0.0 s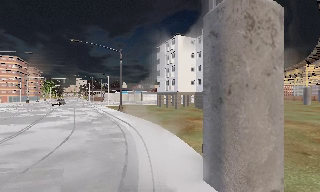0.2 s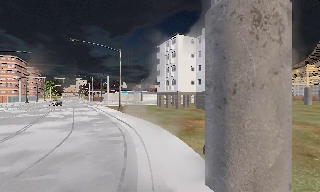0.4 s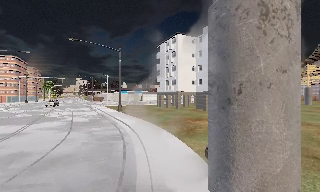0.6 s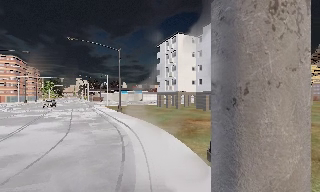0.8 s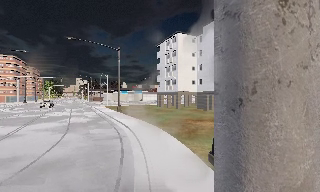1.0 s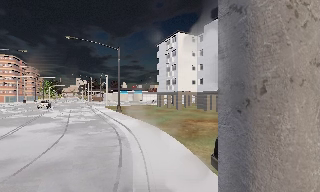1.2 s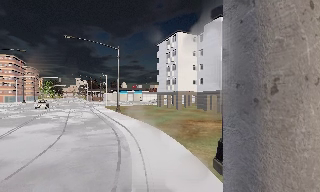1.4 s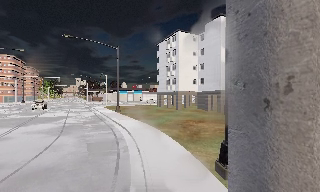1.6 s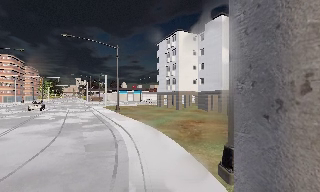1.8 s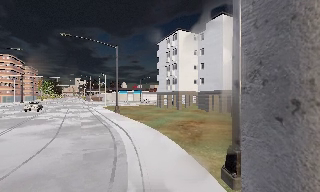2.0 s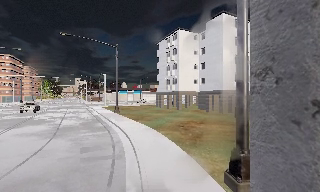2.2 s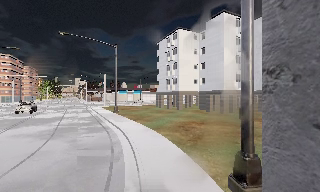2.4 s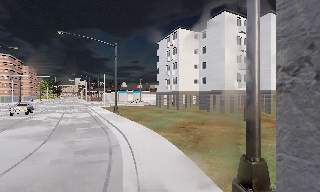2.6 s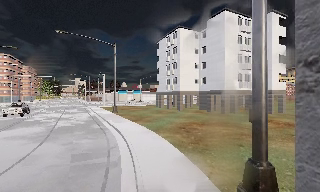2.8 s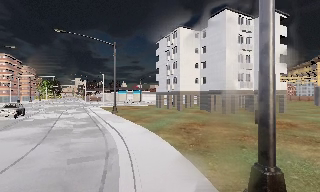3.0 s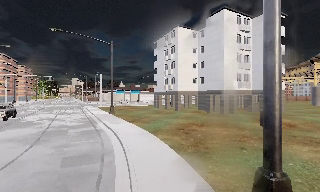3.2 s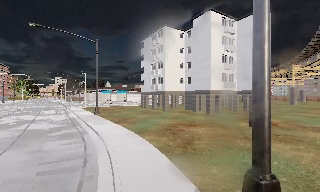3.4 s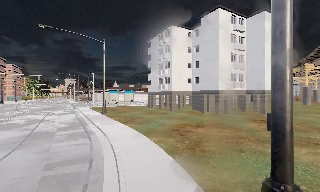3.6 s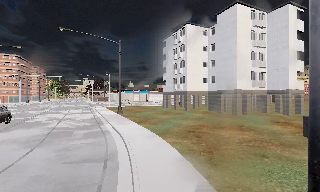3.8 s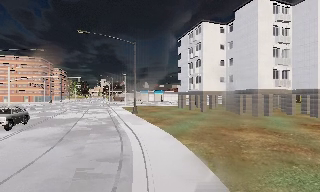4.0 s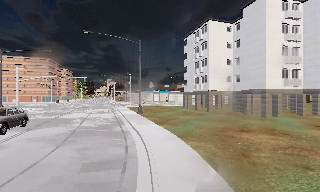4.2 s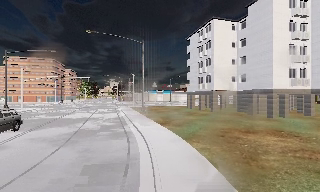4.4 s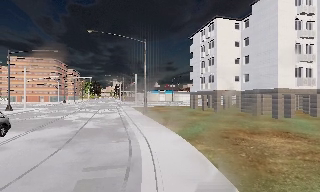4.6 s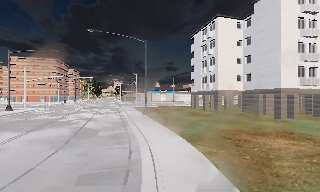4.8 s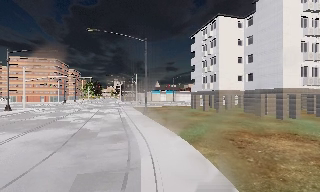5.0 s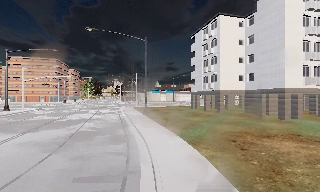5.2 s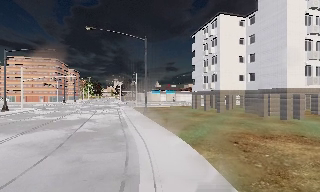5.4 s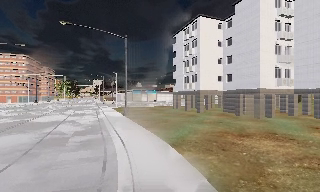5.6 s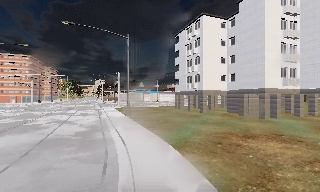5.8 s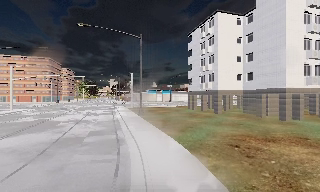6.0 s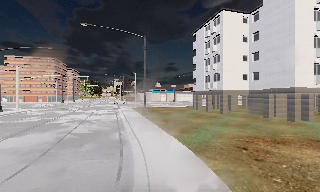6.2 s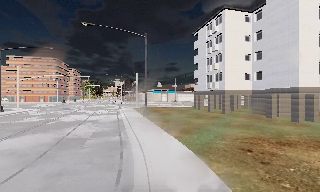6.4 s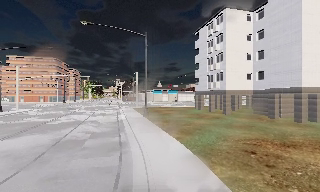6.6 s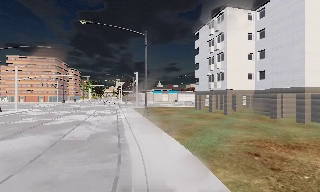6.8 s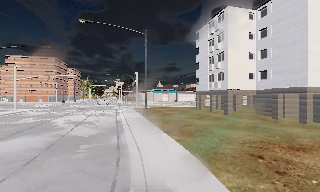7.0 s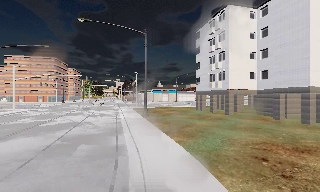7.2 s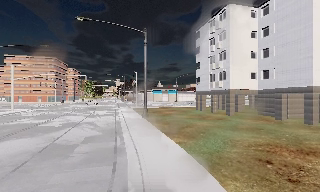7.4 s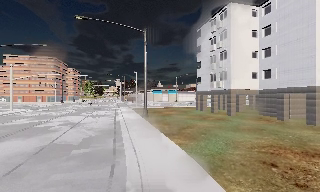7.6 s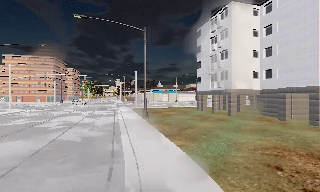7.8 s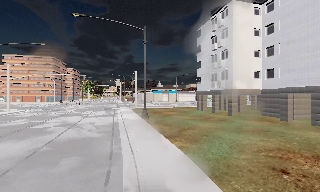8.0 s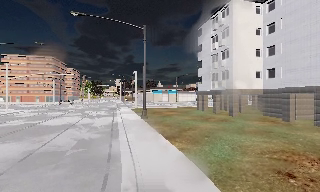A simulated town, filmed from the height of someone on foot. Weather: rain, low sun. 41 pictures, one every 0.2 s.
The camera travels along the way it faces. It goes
forward.
0.0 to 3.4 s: The camera travels forward, about 4.5 m, so what stands in front looms larger.
3.4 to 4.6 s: The scene slides to the right, as the camera pans about 15 degrees to its left. It travels forward, about 1.5 m, so what stands in front looms larger.
4.6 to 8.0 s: The camera travels forward, about 4.5 m, so what stands in front looms larger.
The film runs forward here.
